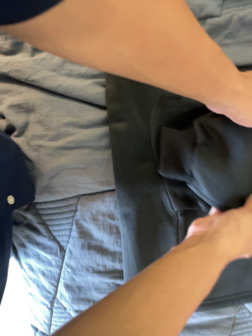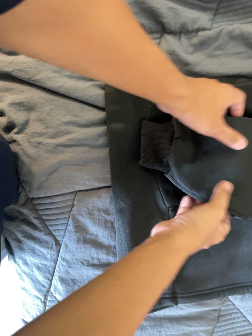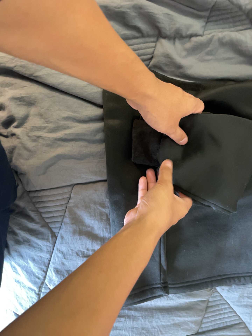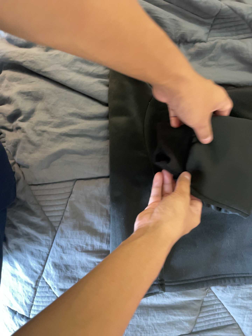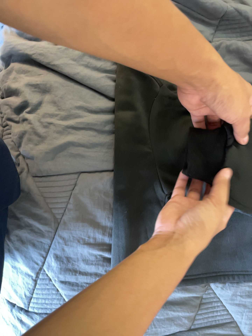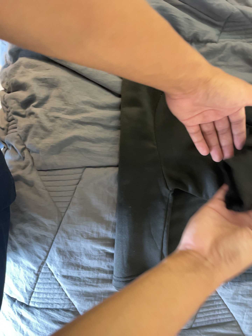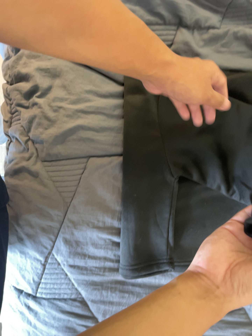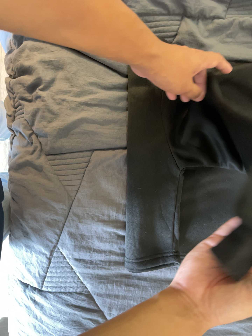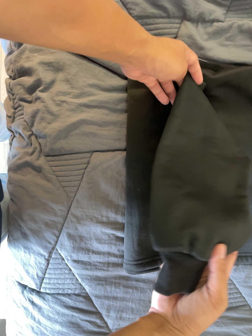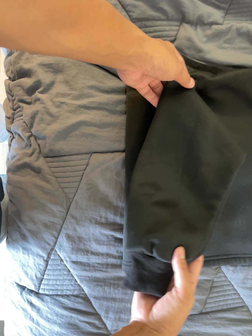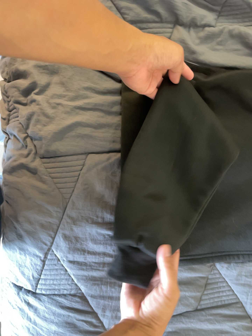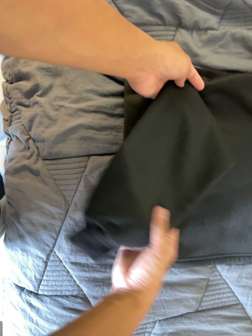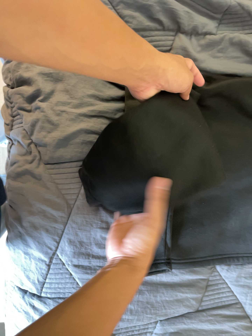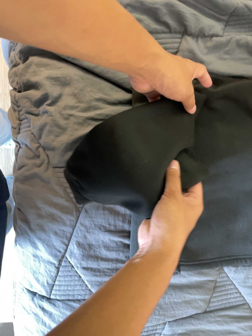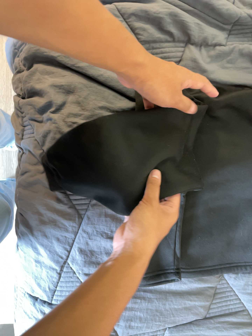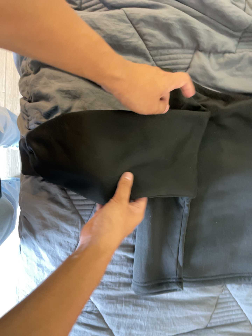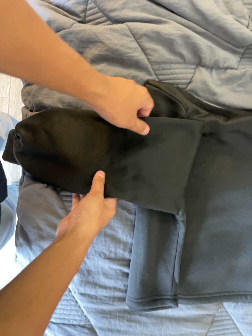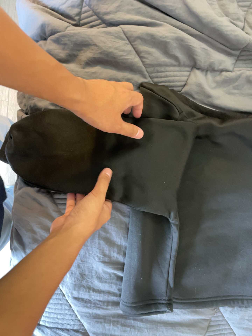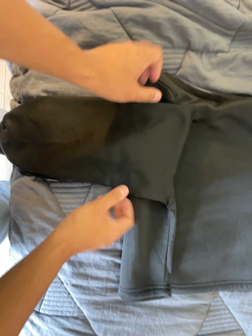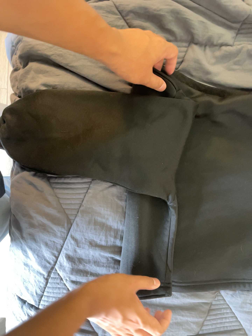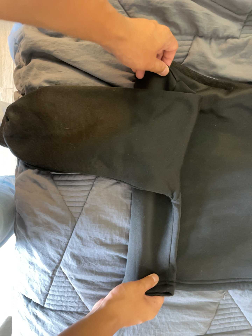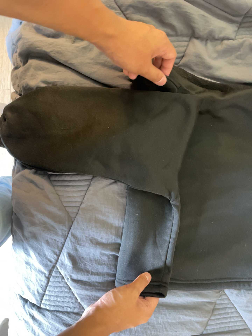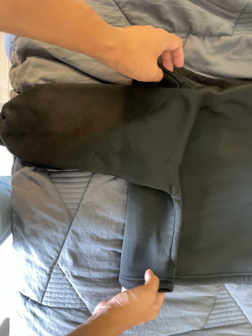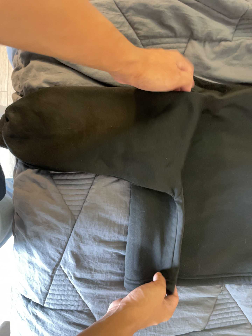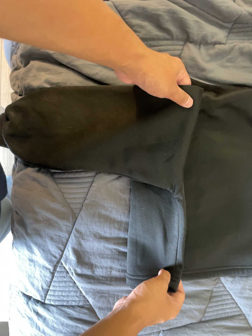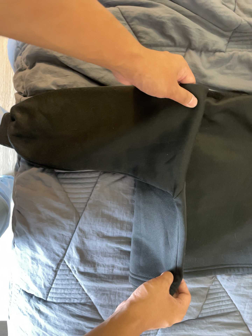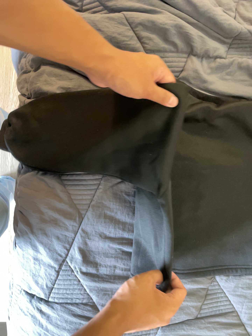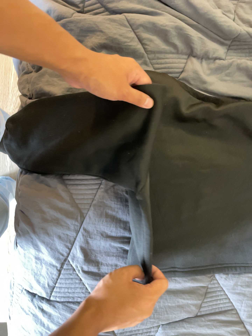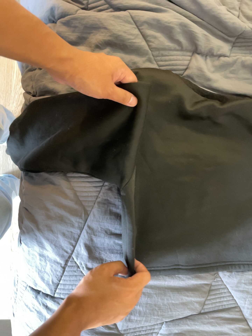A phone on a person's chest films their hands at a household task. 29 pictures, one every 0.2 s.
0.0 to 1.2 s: The camera travels toward the bottom of its view, to its left and backward, about 14 cm.
1.2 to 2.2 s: The camera shifts only a little, or ends up much as it began.
2.2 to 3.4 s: The camera travels toward the top of its view, about 6 cm, so close, fixed things drift downward.
3.4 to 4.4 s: The camera shifts only a little, or ends up much as it began.
4.4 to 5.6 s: The camera travels to its left and backward, about 10 cm.
The film runs backward here.
